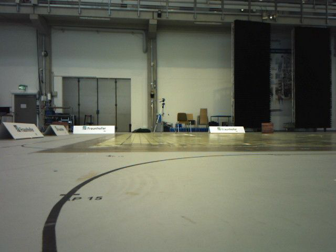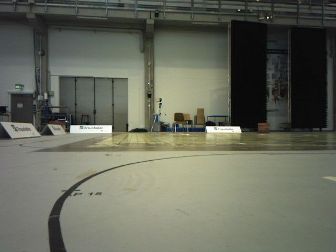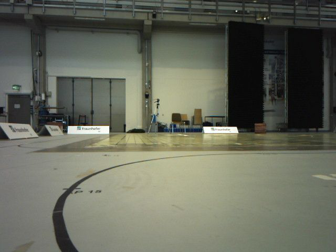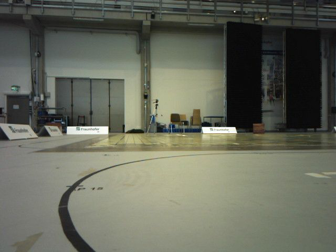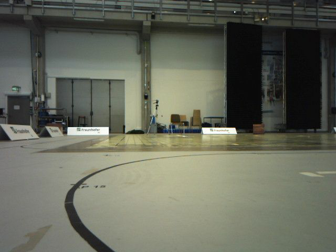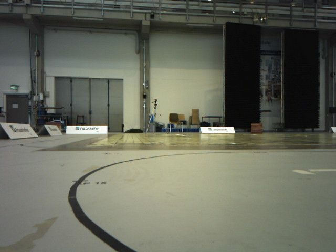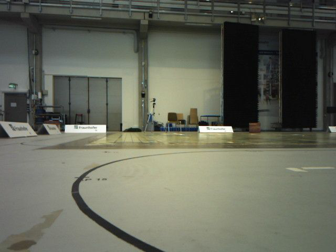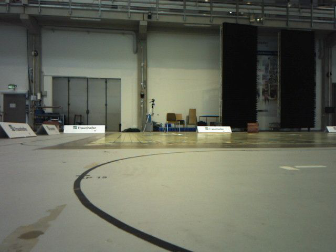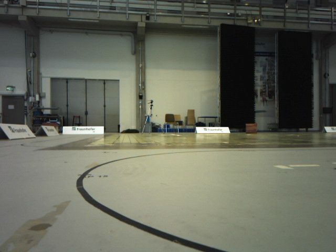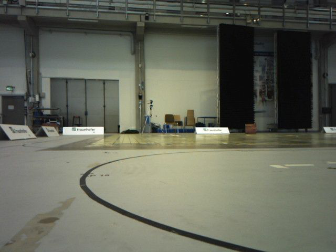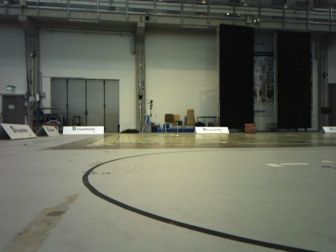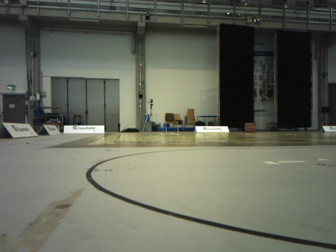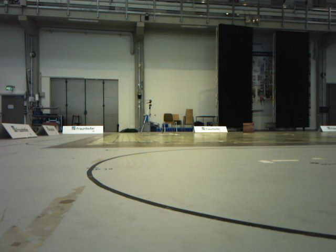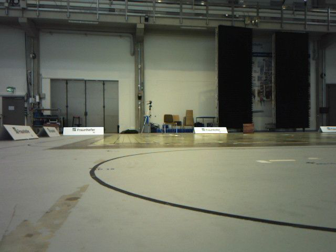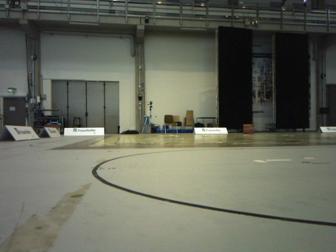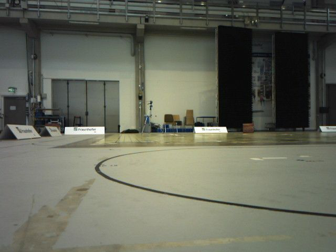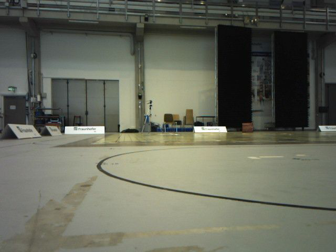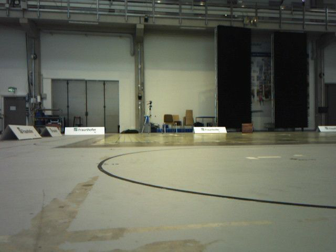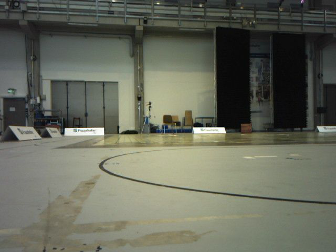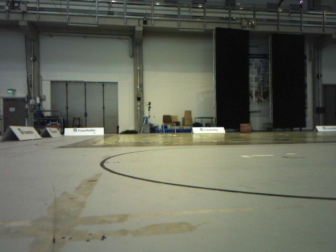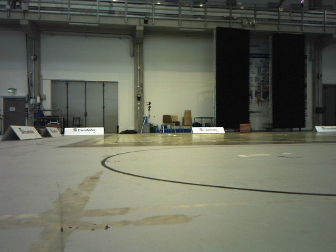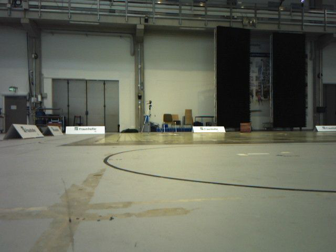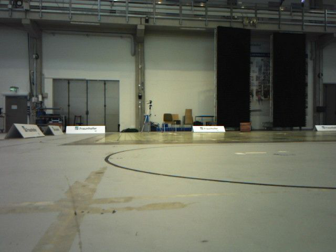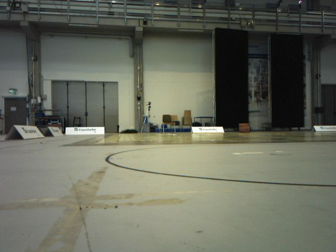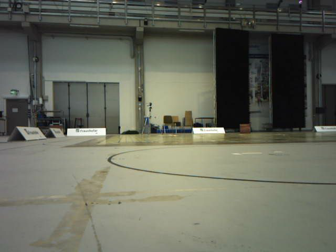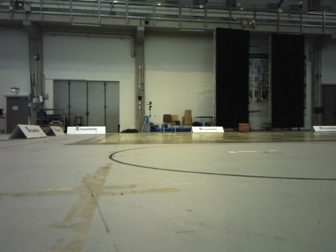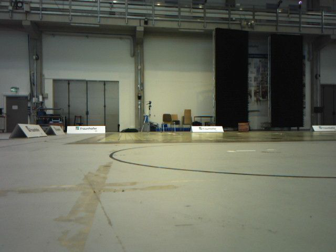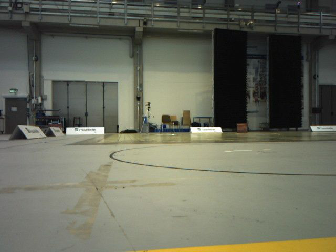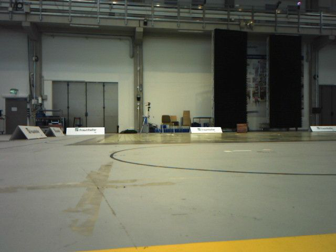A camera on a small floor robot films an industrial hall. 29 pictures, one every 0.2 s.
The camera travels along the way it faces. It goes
backward.
0.0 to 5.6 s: The camera travels backward, about 1.2 m, so what stands in front gets smaller.
The film runs backward here.
